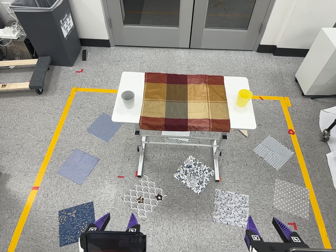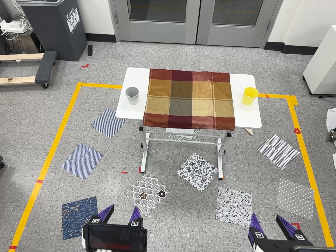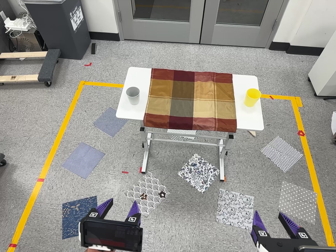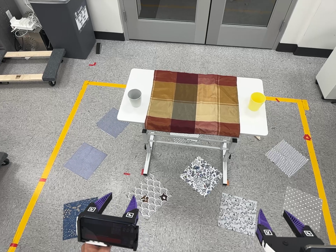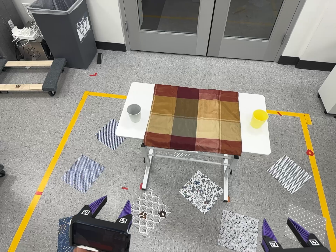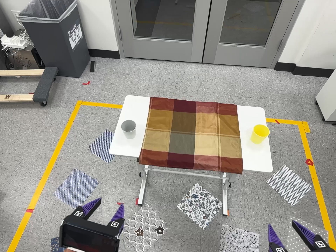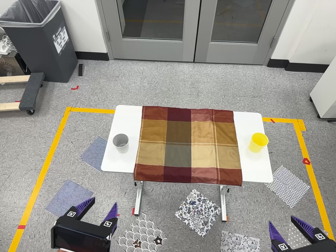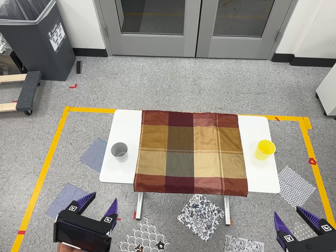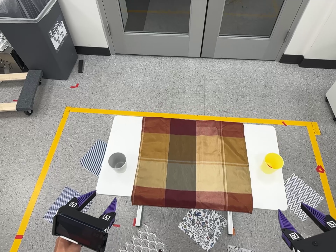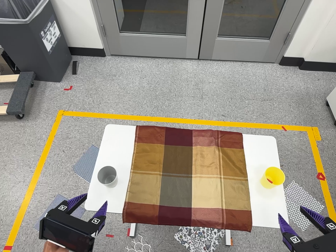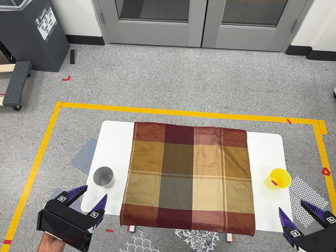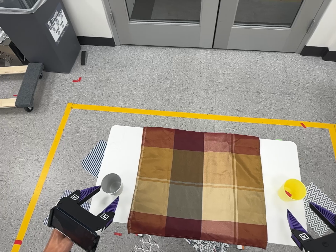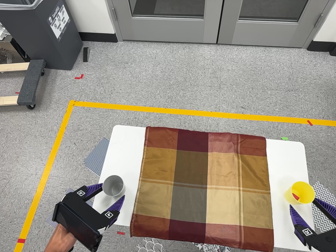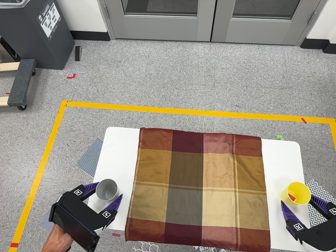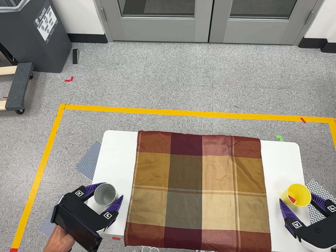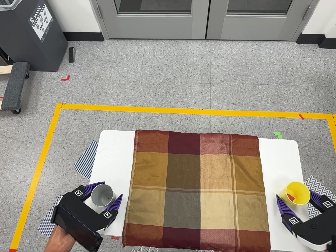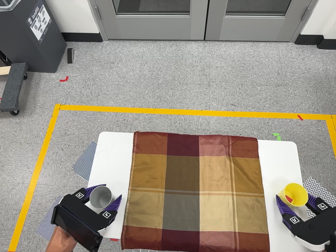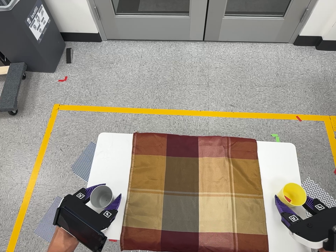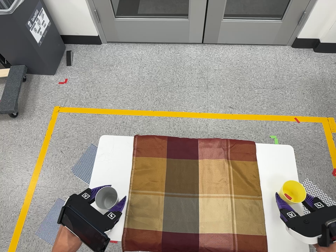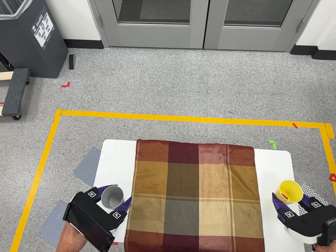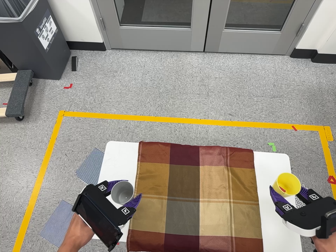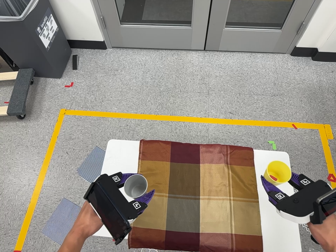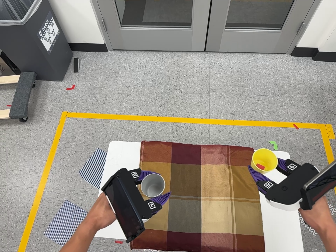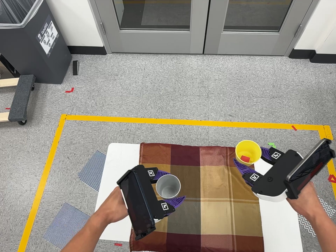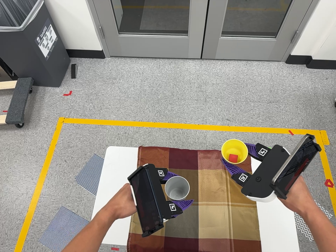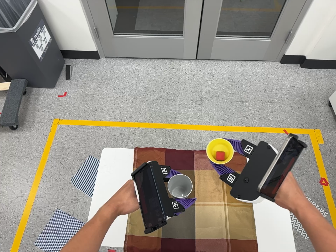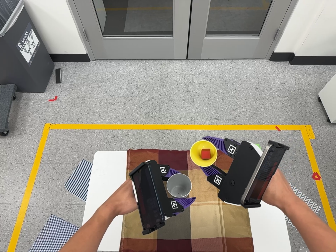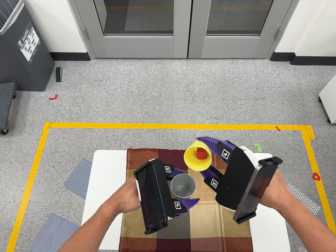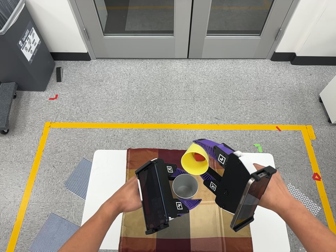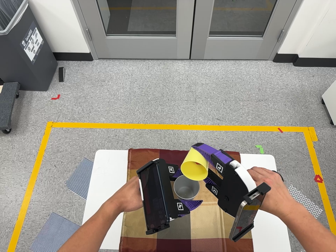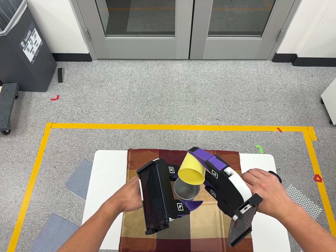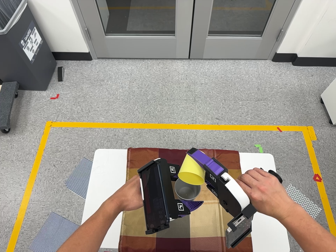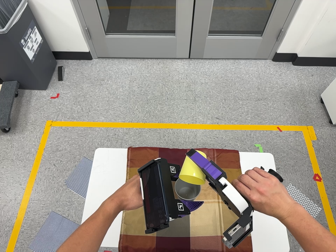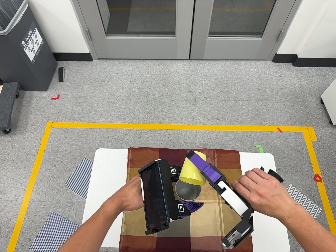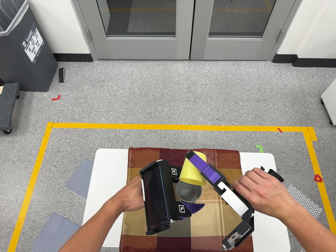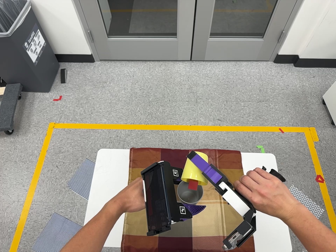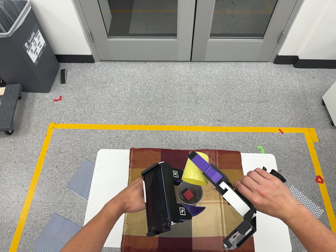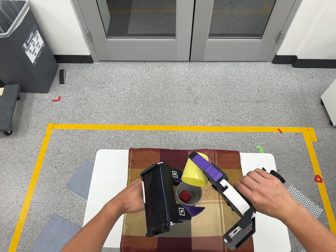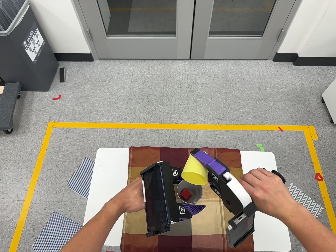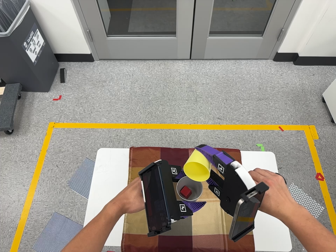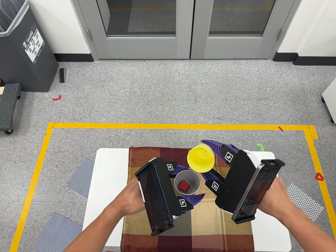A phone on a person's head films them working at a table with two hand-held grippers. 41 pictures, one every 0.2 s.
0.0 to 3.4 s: The camera travels toward the top of its view and forward, about 80 cm, so close, fixed things drift downward. Its aim tips toward the bottom of its view by about 10 degrees.
3.4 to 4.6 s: The camera travels backward, about 10 cm, so what stands in front gets smaller.
4.6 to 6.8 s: The camera shifts only a little, or ends up much as it began.
6.8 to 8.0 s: The camera keeps its place and its aim.
The film runs forward here.
